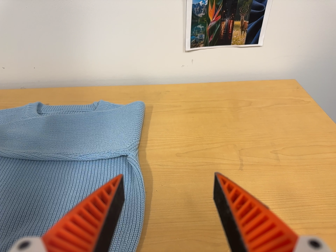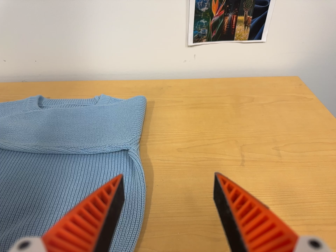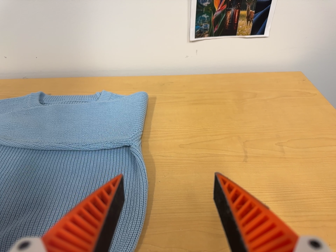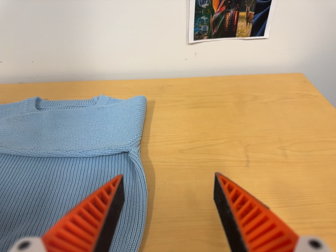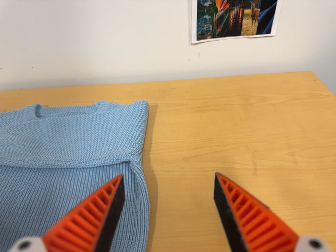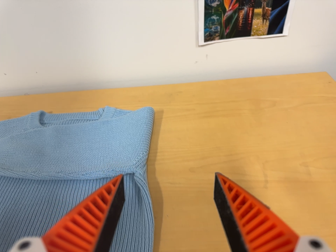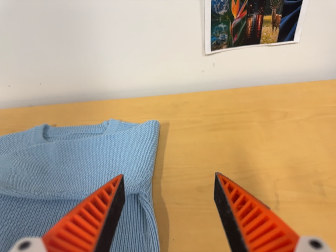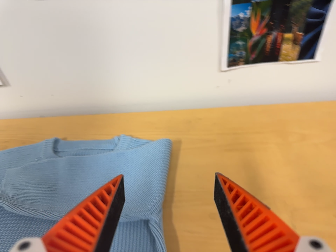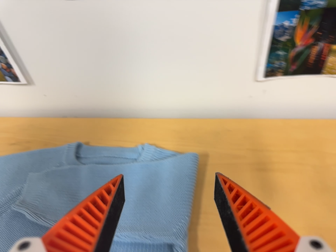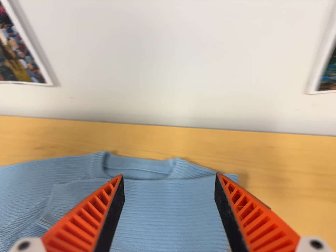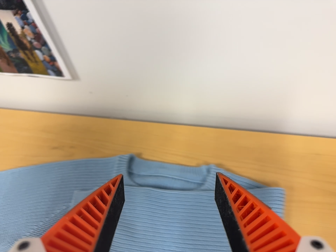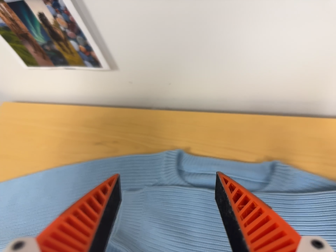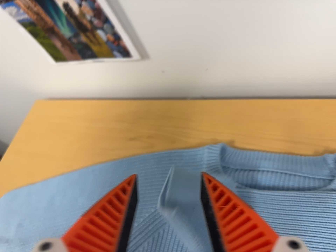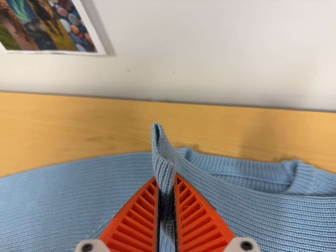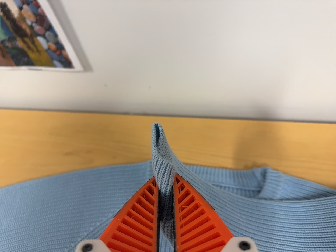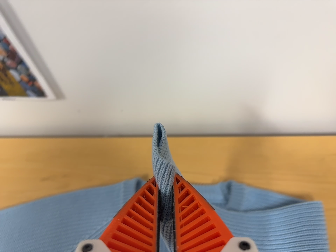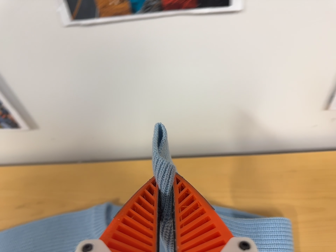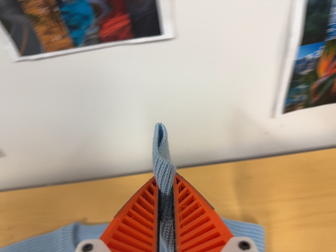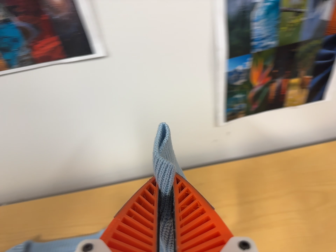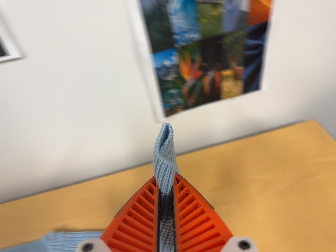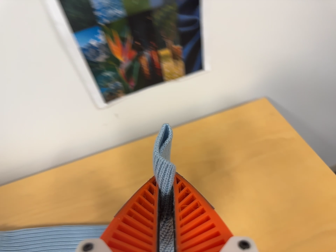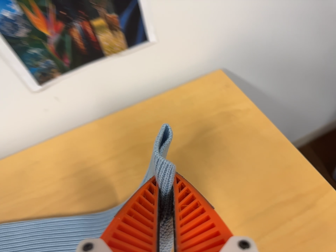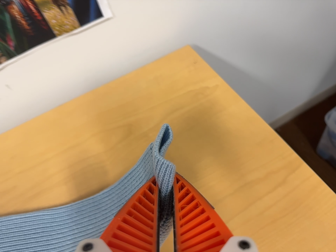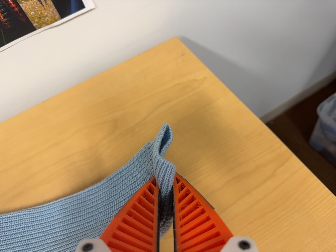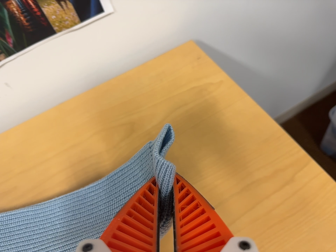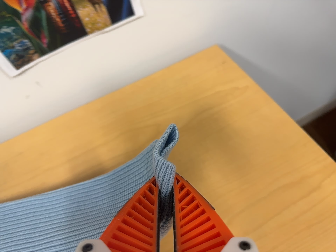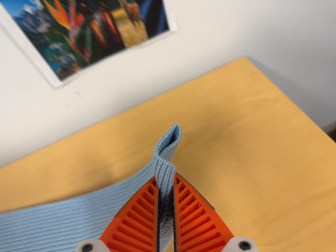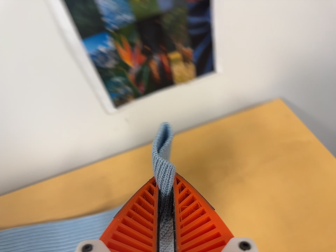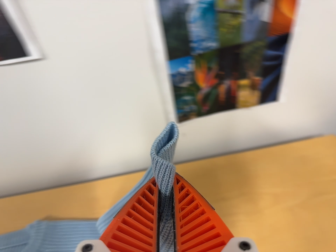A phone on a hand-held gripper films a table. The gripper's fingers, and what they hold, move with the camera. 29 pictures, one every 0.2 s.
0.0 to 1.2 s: The camera travels toward the top of its view and forward, about 10 cm, so close, fixed things drift downward.
1.2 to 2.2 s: The scene slides to the right, as the camera pans about 20 degrees to its left. It travels forward, toward the top of its view and to its left, about 30 cm, so what stands in front looms larger. Its aim tips toward the bottom of its view by about 10 degrees.
2.2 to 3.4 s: The camera pans to its right by about 15 degrees. It travels to its right, toward the top of its view and backward, about 12 cm, so close, fixed things drift to the left. Its aim tips toward the top of its view by about 10 degrees, and the scene shifts downward. It rolls about its line of sight by about 10 degrees, and the scene rotates counterclockwise.
3.4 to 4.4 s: The camera pans to its right by about 15 degrees. It travels to its right, about 34 cm, so close, fixed things drift to the left. It rolls about its line of sight by about 20 degrees, and the scene rotates counterclockwise.
4.4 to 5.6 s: The camera swings to its left by about 15 degrees, and the scene slides to the right. It travels to its left and backward, about 20 cm, so close, fixed things drift to the right. It rolls about its line of sight by about 15 degrees, and the scene rotates clockwise.
The film runs backward here.
